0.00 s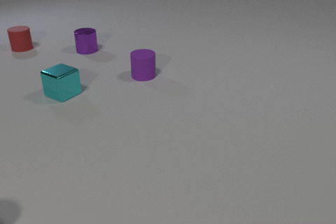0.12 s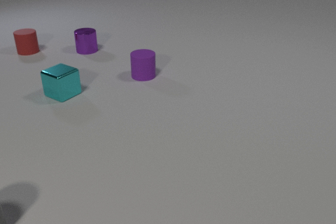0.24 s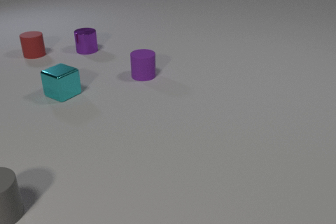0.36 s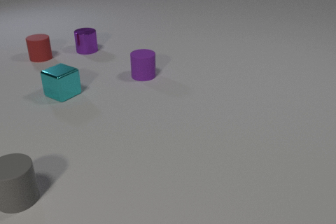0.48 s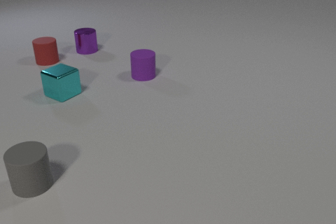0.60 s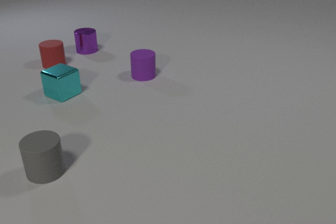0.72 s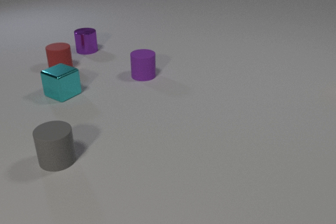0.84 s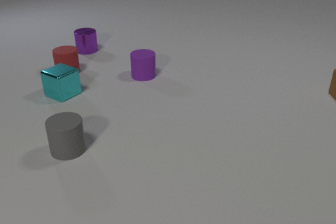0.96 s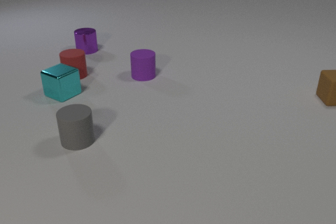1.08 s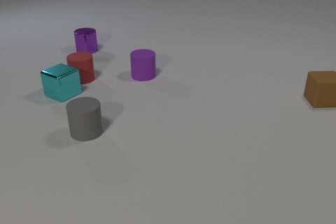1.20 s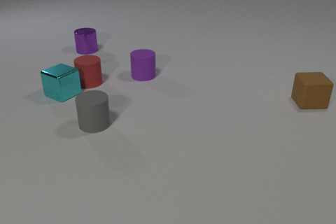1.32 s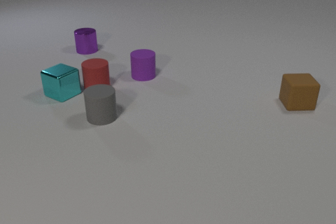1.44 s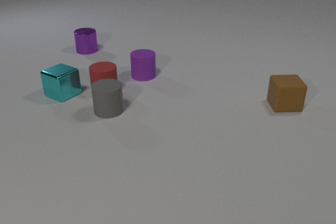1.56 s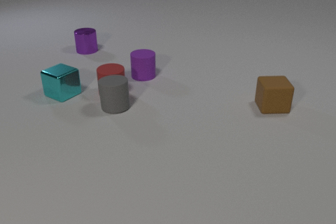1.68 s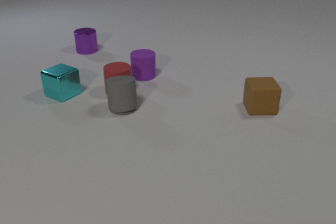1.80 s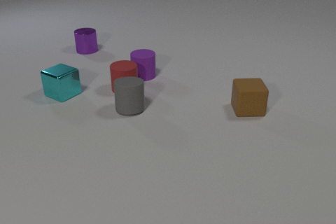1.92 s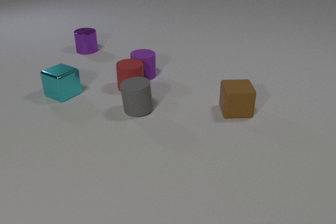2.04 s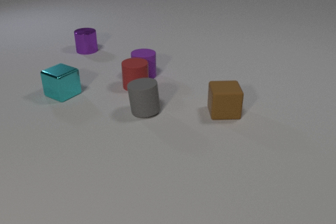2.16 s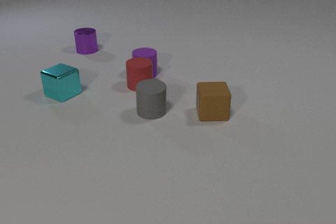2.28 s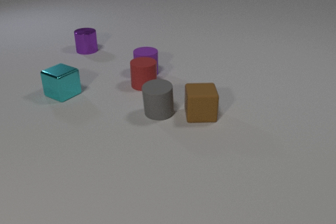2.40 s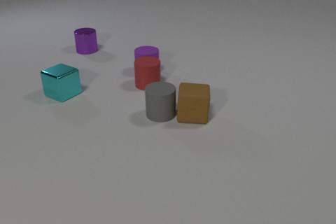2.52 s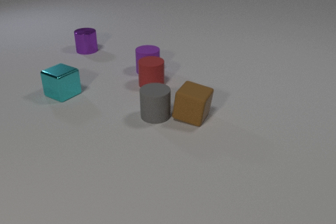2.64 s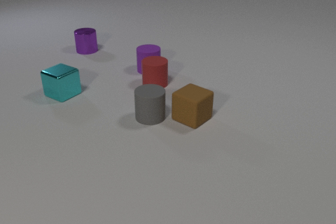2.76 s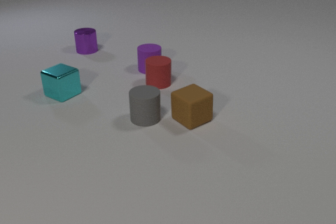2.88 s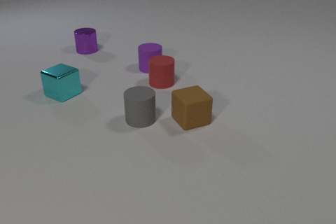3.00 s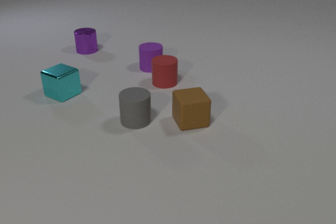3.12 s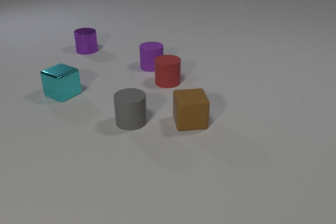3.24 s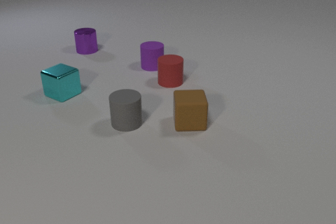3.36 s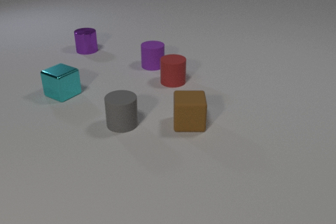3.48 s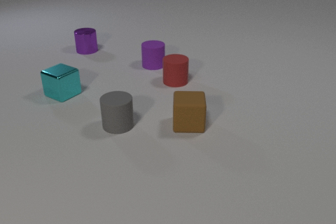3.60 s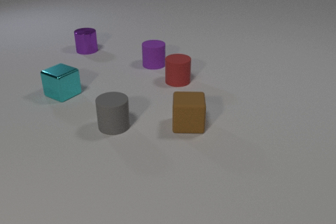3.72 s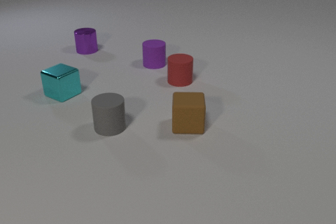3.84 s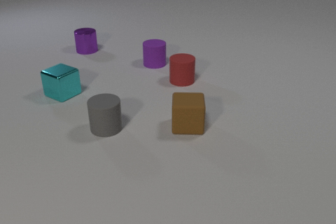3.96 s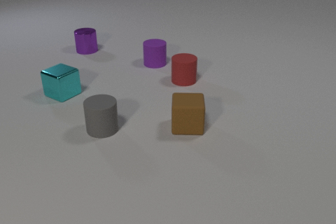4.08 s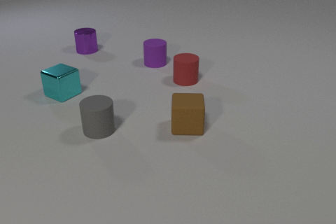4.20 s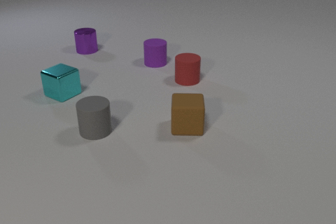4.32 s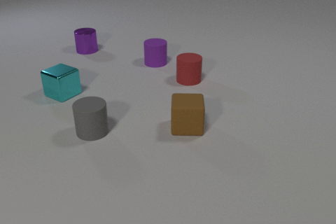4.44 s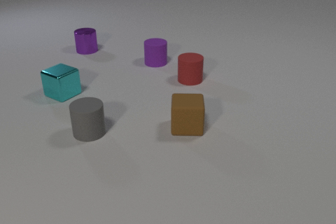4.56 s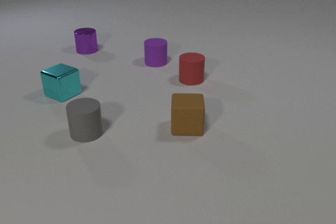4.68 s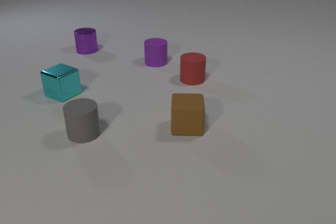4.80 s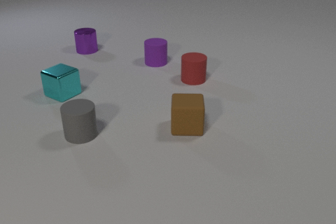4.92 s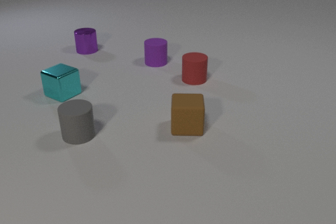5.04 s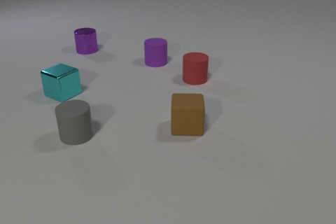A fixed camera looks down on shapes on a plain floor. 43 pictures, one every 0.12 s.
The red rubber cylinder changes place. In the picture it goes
to the right.
The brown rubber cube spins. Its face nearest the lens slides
to the left.
0.00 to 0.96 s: The red rubber cylinder slides toward the camera and to the right. The gray rubber cylinder comes in at the left edge, slides away from the camera and to the right. The brown rubber cube comes in at the right edge, slides to the left and toward the camera.
0.96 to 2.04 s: The red rubber cylinder slides to the right and toward the camera. The gray rubber cylinder slides to the right and away from the camera. The brown rubber cube slides to the left and toward the camera. The red rubber cylinder and the gray rubber cylinder collide. The red rubber cylinder and the purple rubber cylinder collide.
2.04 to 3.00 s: The red rubber cylinder slides to the right. The gray rubber cylinder slides toward the camera and to the left. The purple rubber cylinder slides away from the camera. The brown rubber cube slides to the left and toward the camera, spins clockwise seen from above by about 75 degrees, its near face sliding to the left. The gray rubber cylinder and the brown rubber cube collide.
3.00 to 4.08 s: The red rubber cylinder slides to the right. The gray rubber cylinder slides to the left. The purple rubber cylinder slides away from the camera. The brown rubber cube slides toward the camera.
4.08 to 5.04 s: The red rubber cylinder slides to the right. The gray rubber cylinder slides to the left.
Are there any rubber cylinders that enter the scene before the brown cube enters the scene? yes.
How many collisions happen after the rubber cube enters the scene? 3.
What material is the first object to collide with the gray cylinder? rubber.
